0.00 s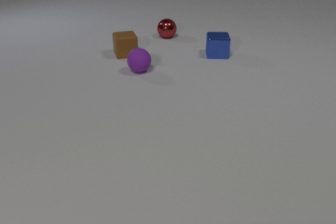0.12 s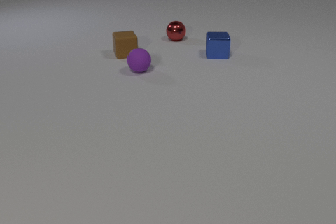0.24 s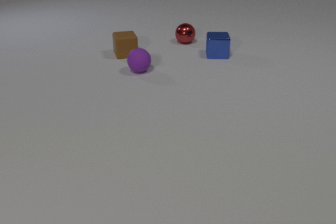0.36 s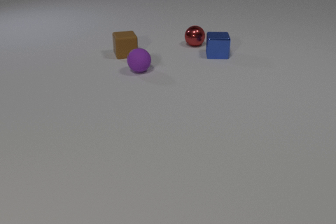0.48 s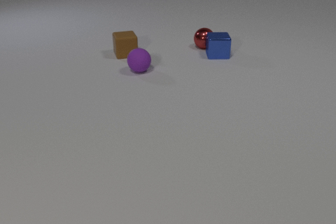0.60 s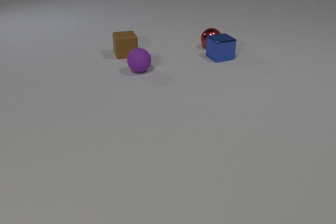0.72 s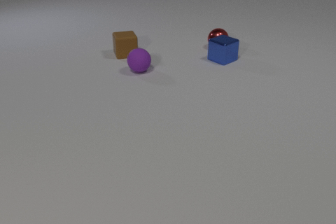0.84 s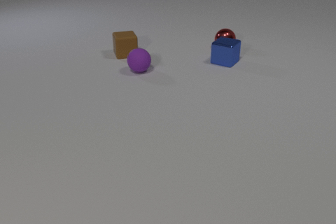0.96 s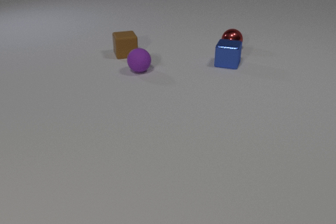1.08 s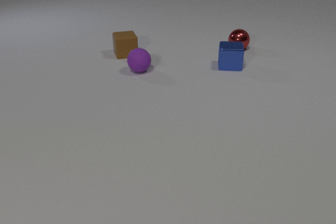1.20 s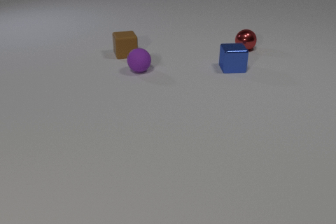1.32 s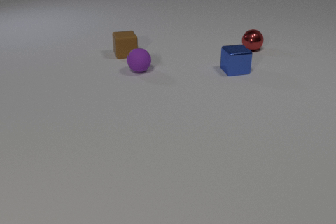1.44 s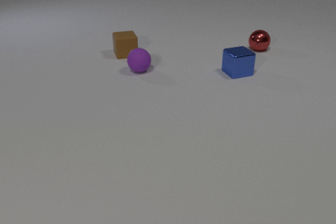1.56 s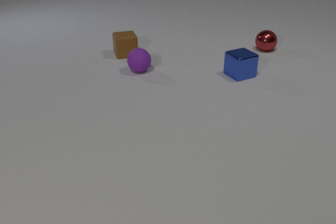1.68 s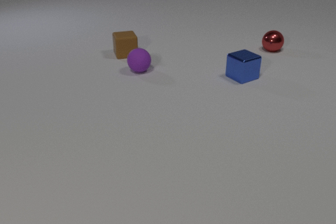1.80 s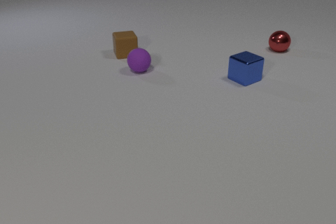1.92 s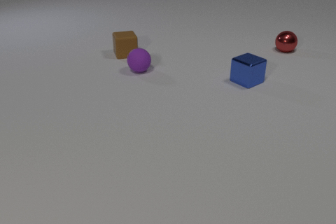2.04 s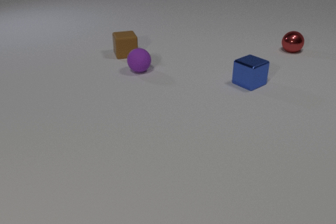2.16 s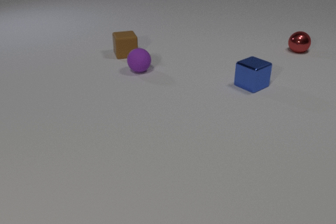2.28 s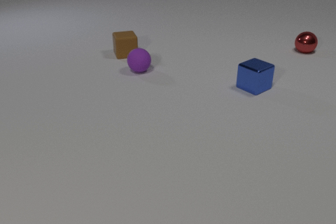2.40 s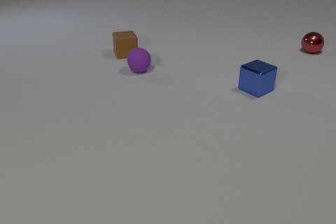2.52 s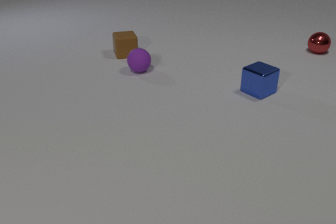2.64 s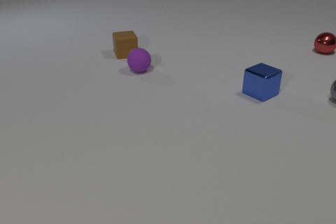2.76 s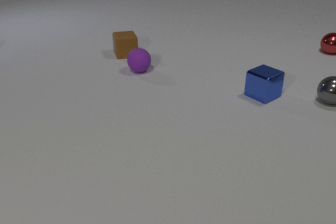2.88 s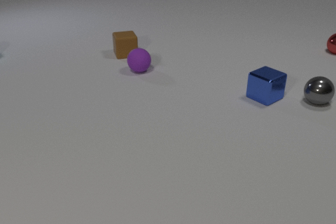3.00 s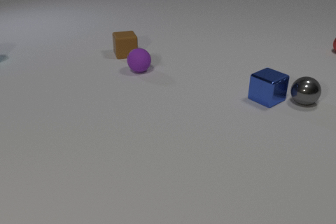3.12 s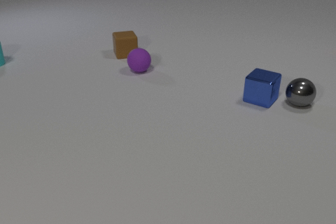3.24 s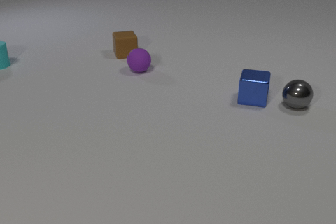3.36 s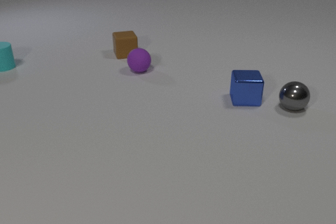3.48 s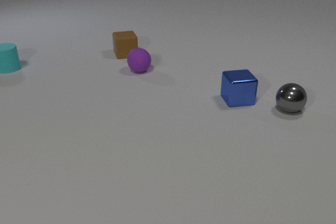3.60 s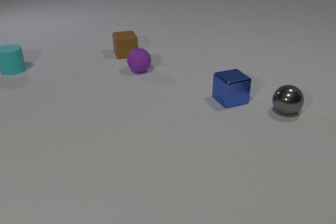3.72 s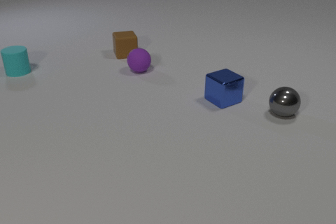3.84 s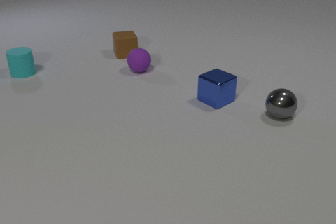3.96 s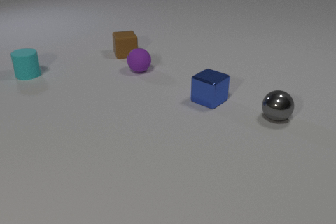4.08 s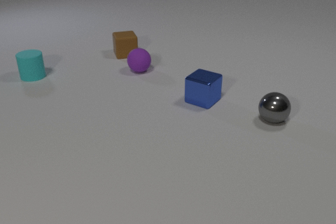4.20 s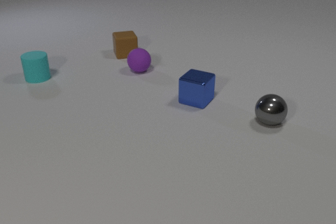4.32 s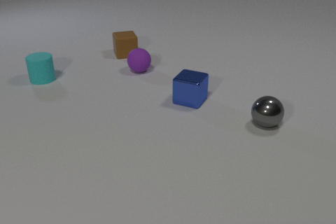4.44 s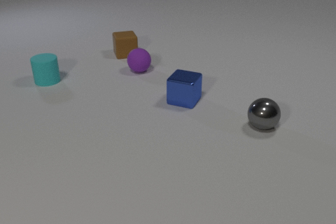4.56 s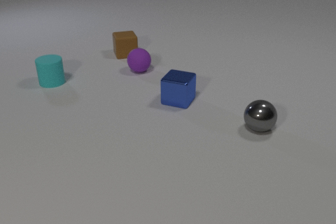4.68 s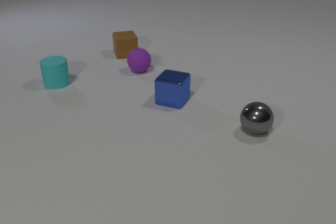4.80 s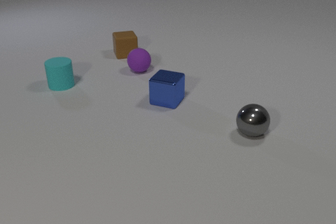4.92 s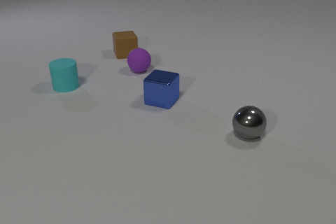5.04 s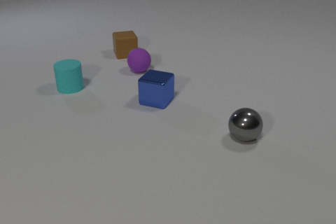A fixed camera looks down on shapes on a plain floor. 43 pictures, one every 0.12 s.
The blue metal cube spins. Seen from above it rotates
counterclockwise.
The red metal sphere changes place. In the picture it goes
to the right.
0.00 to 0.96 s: The red metal sphere rolls to the right and toward the camera. The blue metal cube slides toward the camera and to the right, spins so that its near face slides to the right, counterclockwise seen from above. The red metal sphere and the blue metal cube collide.
0.96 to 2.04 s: The red metal sphere rolls to the right. The blue metal cube slides toward the camera and to the right, spins so that its near face slides to the right, counterclockwise seen from above.
2.04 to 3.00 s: The red metal sphere rolls to the right. The blue metal cube slides toward the camera and to the right. The gray metal sphere comes in at the right edge, rolls to the left and toward the camera.
3.00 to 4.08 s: The red metal sphere leaves at the right edge. The blue metal cube slides to the left, spins so that its near face slides to the right, counterclockwise seen from above. The gray metal sphere rolls toward the camera and to the left. The cyan rubber cylinder slides toward the camera and to the right. The blue metal cube and the gray metal sphere collide.
4.08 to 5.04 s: The blue metal cube slides to the left. The gray metal sphere rolls toward the camera and to the left. The cyan rubber cylinder slides toward the camera and to the right.
How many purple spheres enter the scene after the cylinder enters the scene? 0.
How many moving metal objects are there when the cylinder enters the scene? 3.
What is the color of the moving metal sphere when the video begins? red.
